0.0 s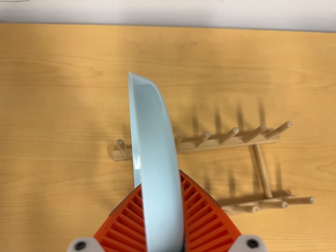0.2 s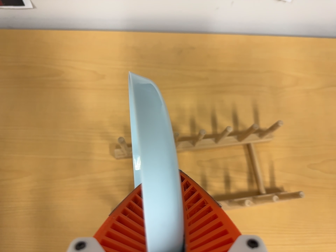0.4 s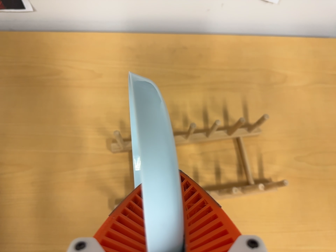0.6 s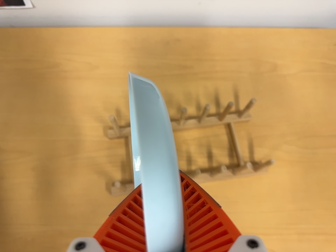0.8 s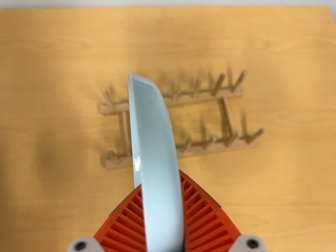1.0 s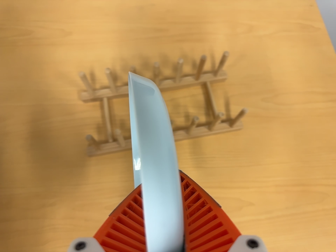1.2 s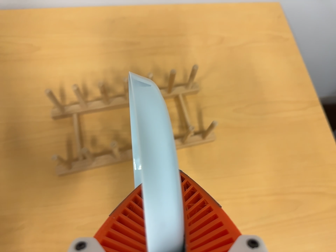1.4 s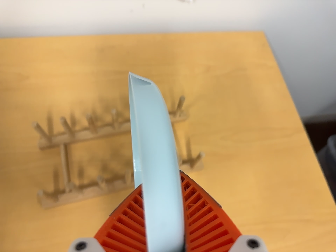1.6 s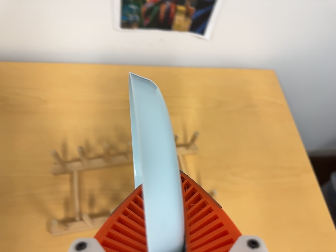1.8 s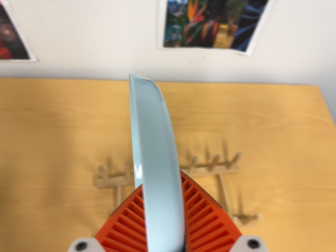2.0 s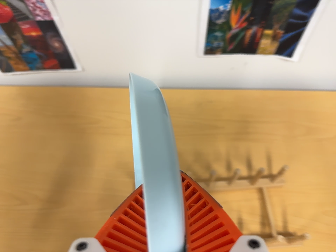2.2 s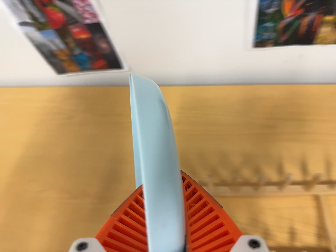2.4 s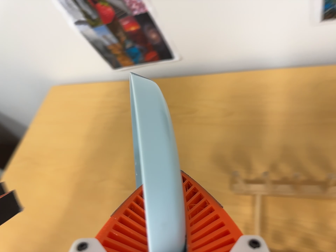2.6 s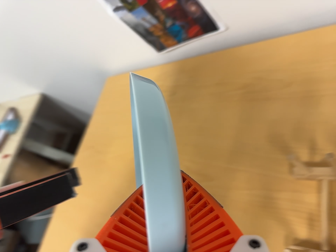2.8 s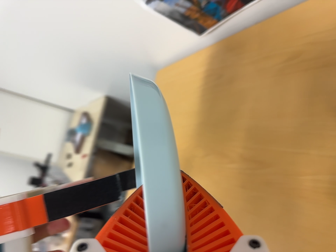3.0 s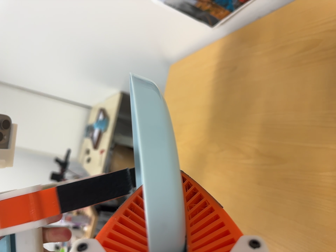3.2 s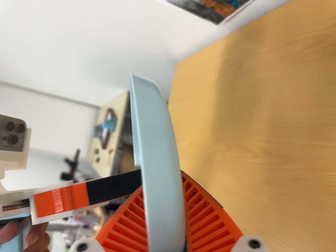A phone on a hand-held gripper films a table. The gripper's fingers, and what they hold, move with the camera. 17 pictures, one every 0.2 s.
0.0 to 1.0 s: The camera travels toward the bottom of its view, backward and to its right, about 14 cm, so close, fixed things drift upward.
1.0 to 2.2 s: The scene slides to the right, as the camera pans about 20 degrees to its left. It travels toward the top of its view, about 10 cm, so close, fixed things drift downward. Its aim tips toward the top of its view by about 10 degrees, and the scene shifts downward.
2.2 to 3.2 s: The camera pans to its left by about 50 degrees. It travels to its right and forward, about 16 cm. Its aim tips toward the bottom of its view by about 10 degrees, and the scene shifts upward. It rolls about its line of sight by about 15 degrees, and the scene rotates counterclockwise.
The film runs backward here.
